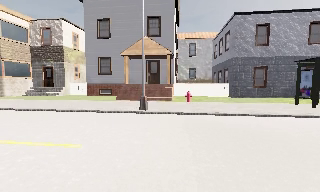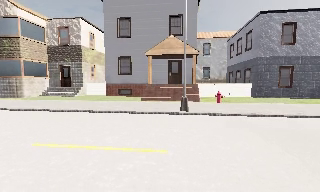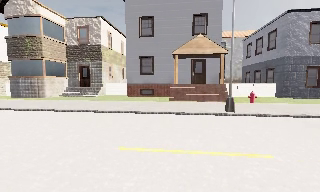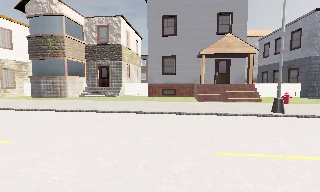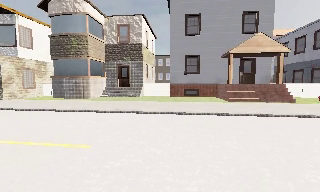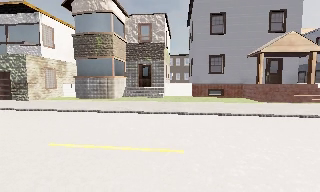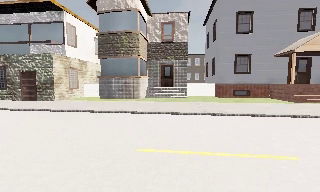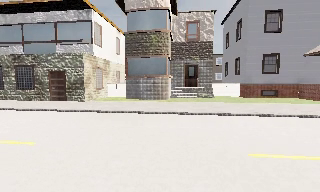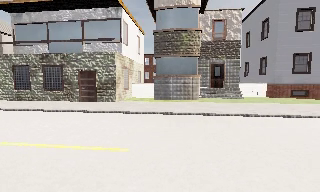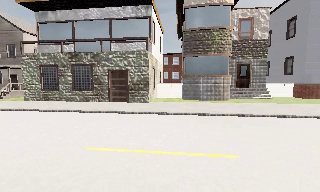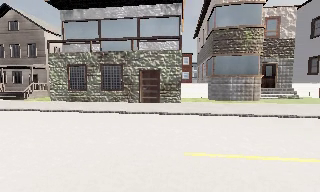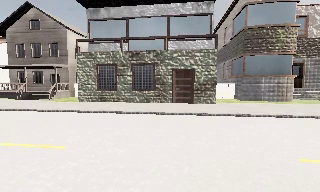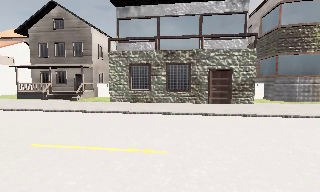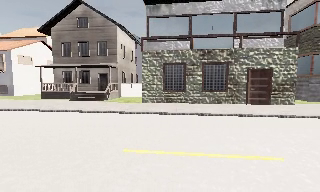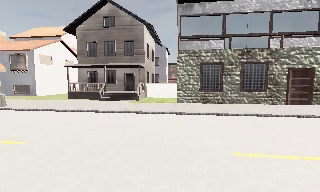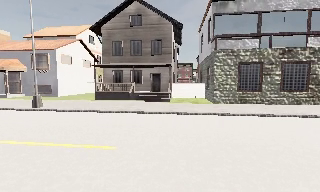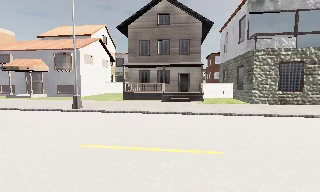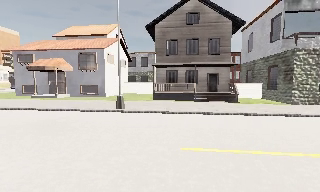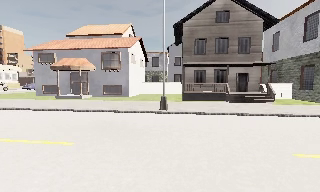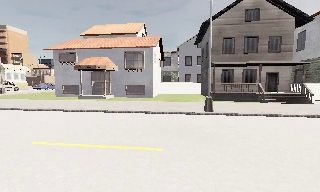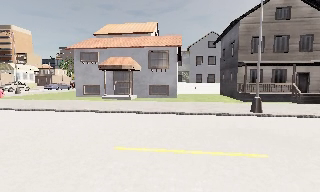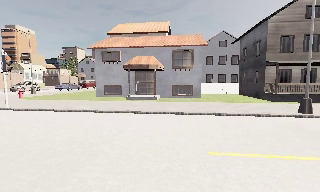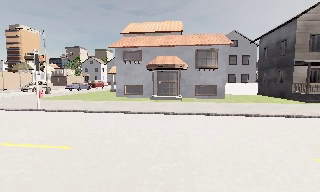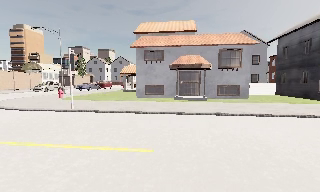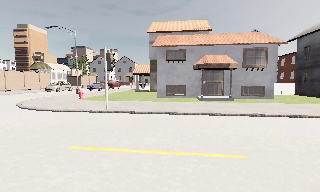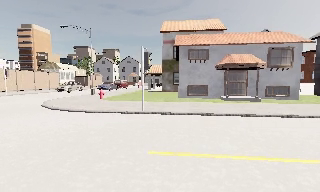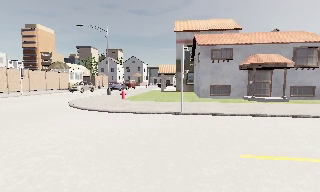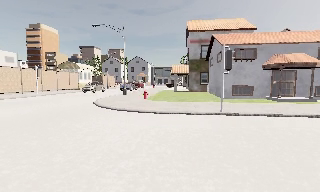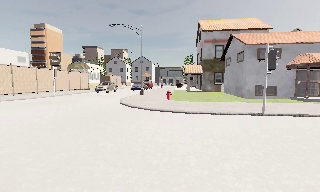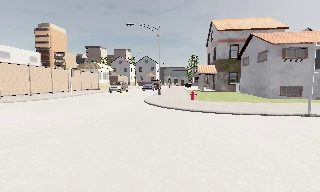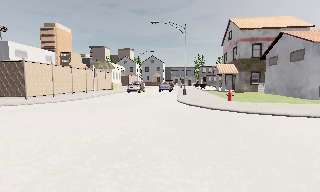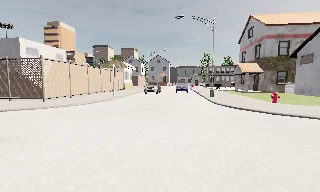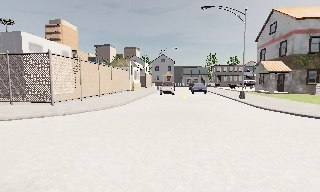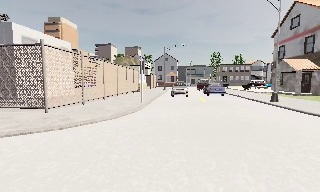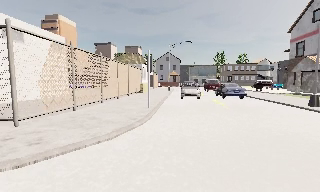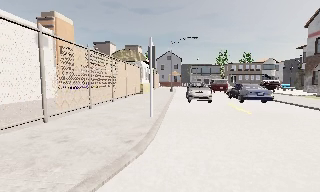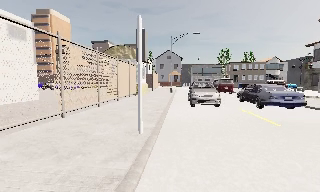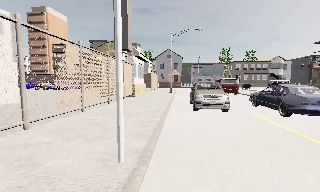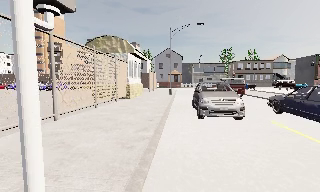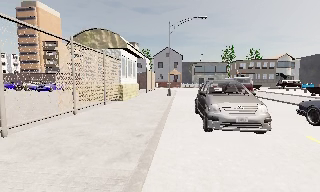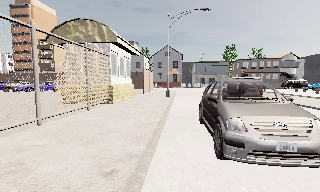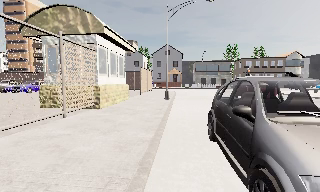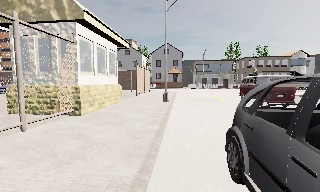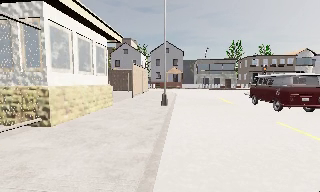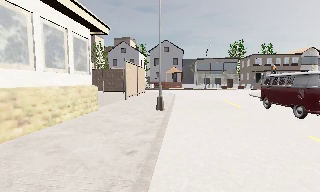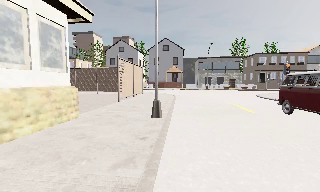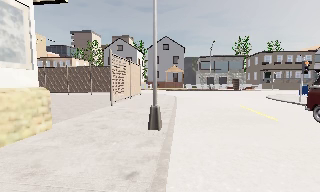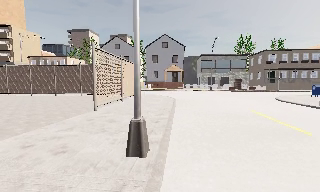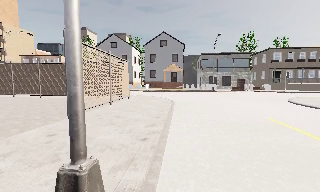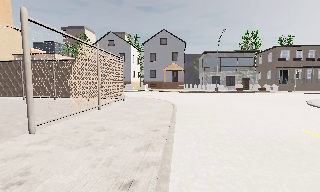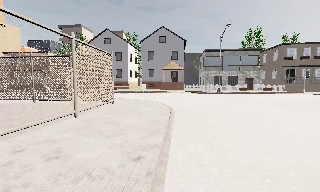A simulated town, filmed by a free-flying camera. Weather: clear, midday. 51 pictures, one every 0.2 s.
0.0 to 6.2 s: The camera travels to its left, about 70 m, so close, fixed things drift to the right.
6.2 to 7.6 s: The camera travels forward, about 15 m, so what stands in front looms larger. It loses speed.
7.6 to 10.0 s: The camera travels forward, about 20 m, so what stands in front looms larger.
The film runs backward here.
